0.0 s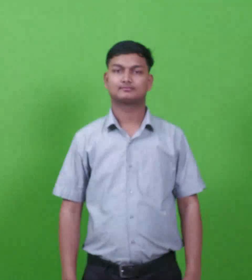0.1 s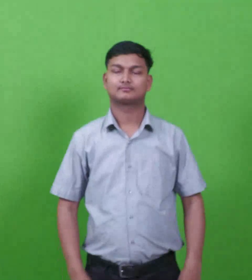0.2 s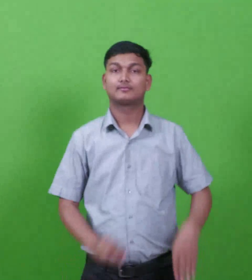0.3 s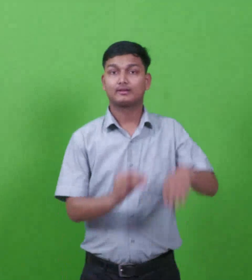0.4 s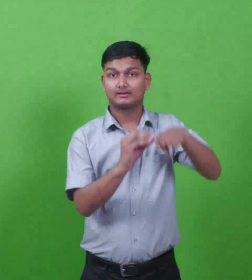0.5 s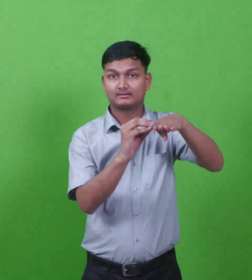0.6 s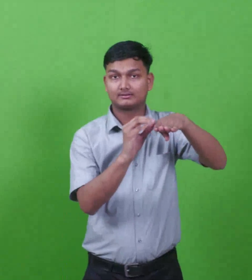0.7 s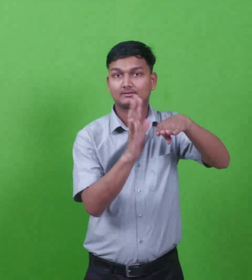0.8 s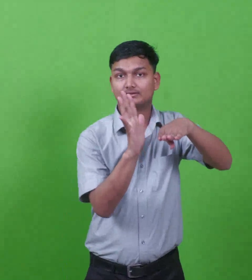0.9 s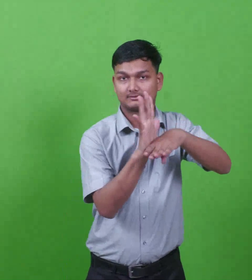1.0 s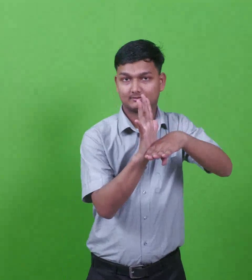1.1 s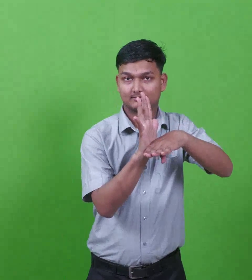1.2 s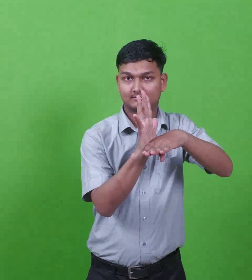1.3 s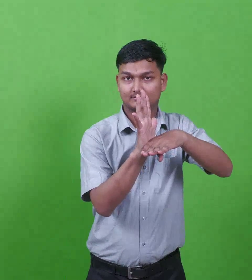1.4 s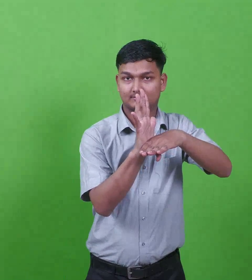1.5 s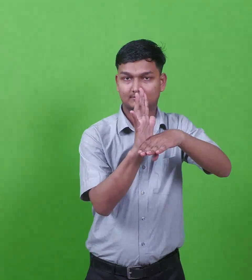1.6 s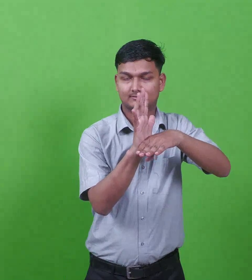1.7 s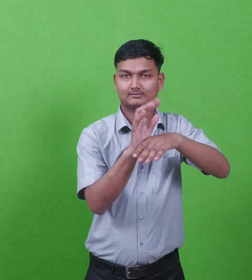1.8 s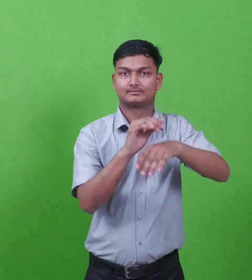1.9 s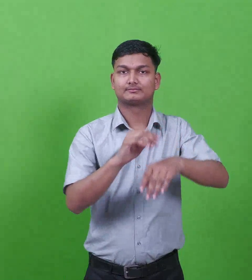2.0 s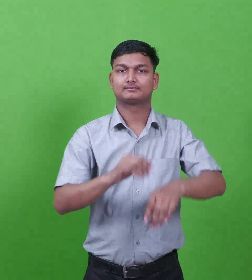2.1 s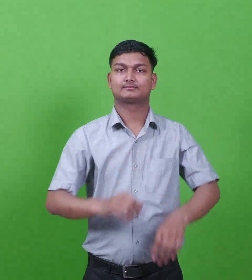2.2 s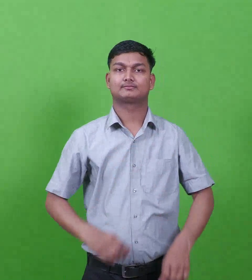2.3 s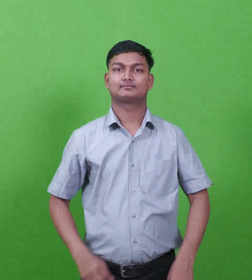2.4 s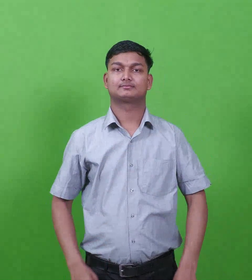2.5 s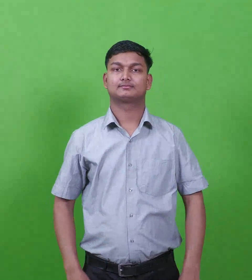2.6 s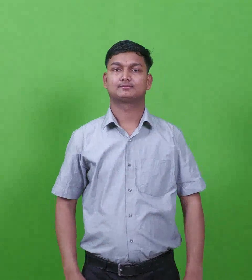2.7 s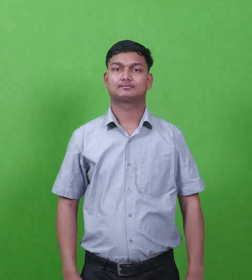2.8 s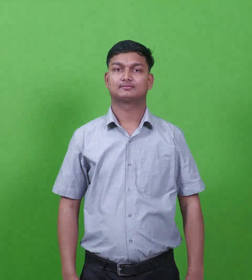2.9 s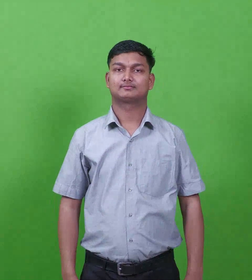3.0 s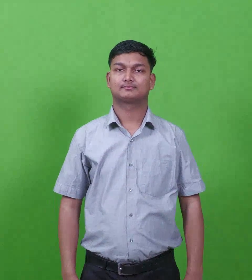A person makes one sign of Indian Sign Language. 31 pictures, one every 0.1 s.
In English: eden
